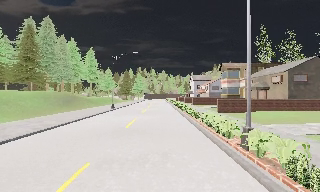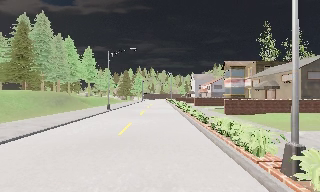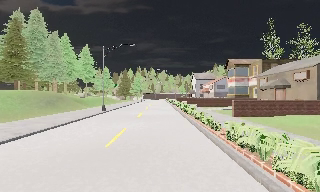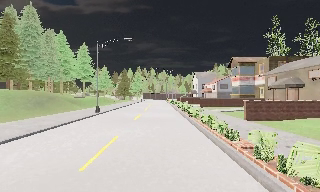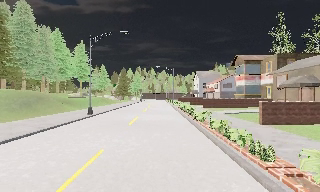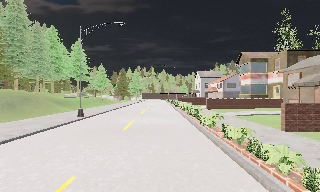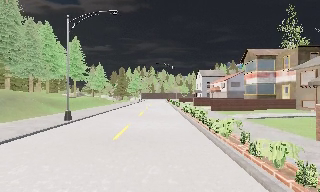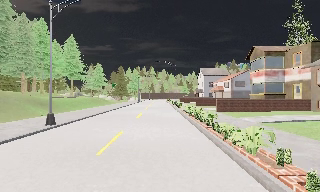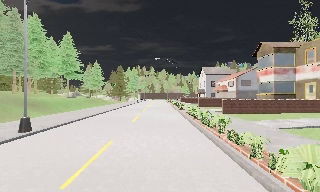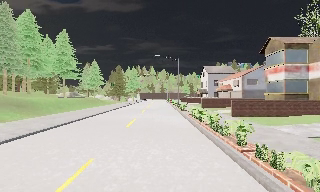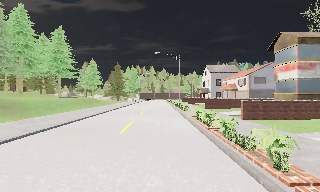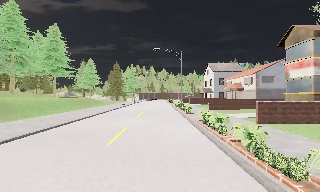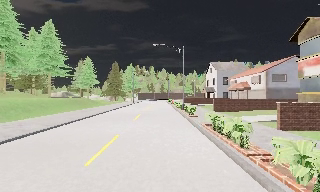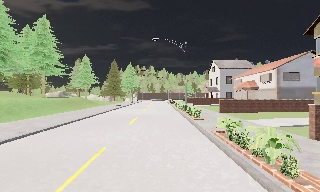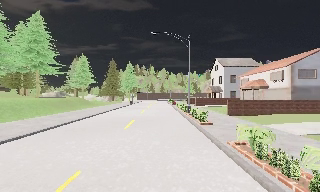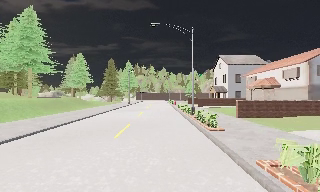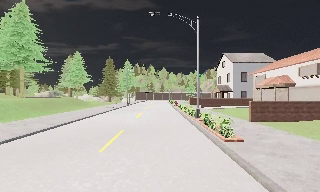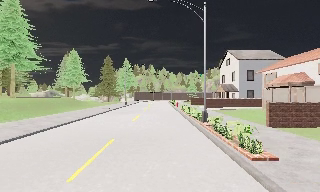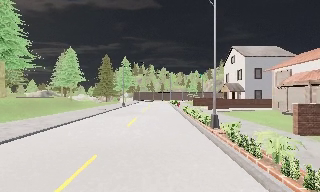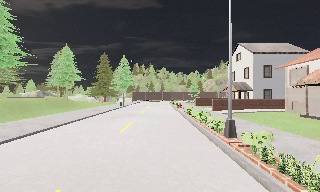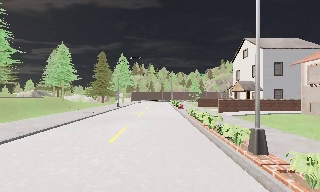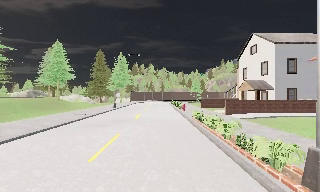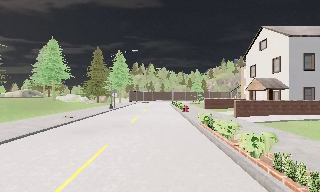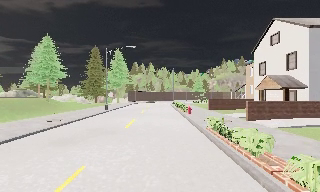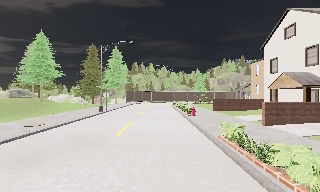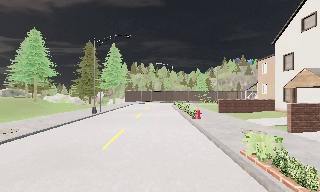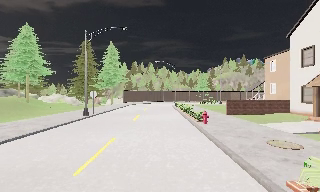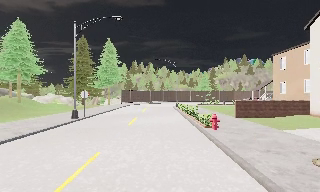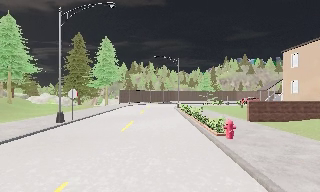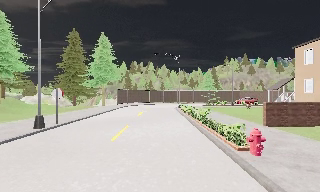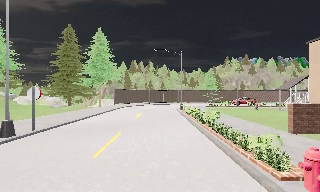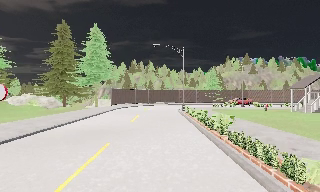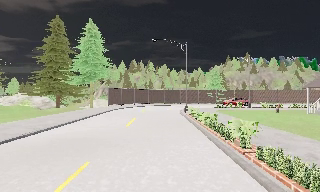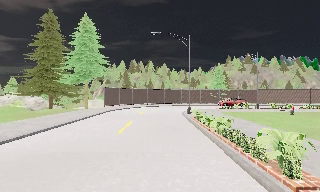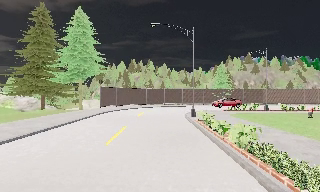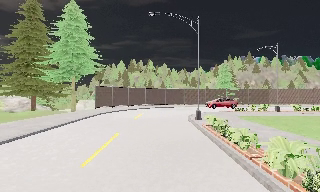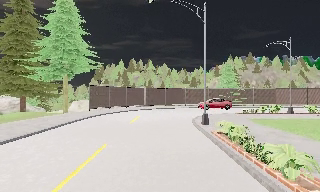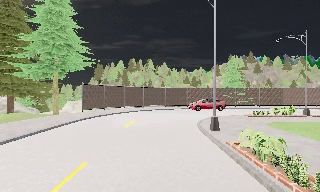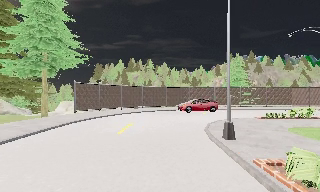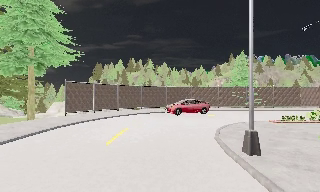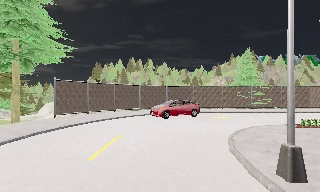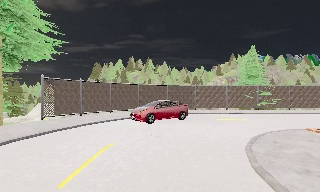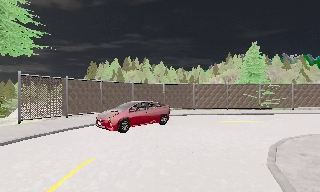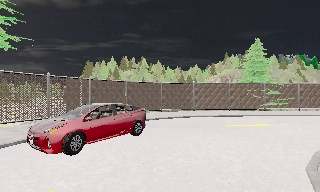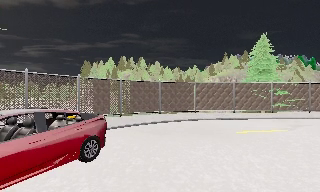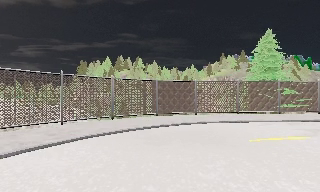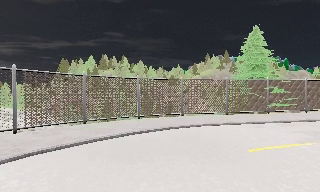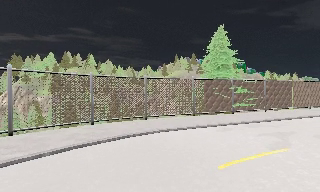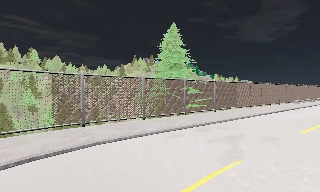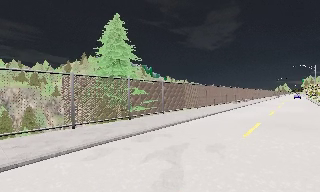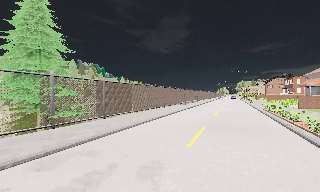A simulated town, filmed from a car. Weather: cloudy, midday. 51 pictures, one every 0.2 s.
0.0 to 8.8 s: The camera travels forward, about 75 m, so what stands in front looms larger.
8.8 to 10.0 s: The camera swings to its right by about 65 degrees, and the scene slides to the left. It travels forward, about 10 m.
The film runs forward here.
